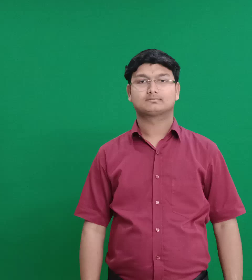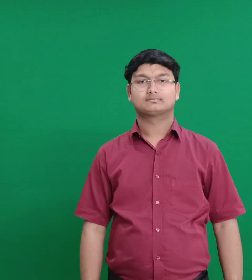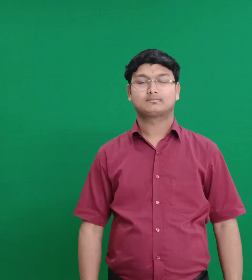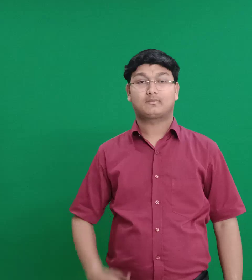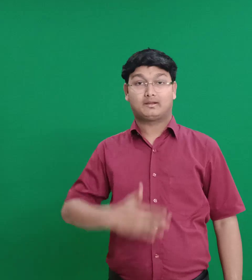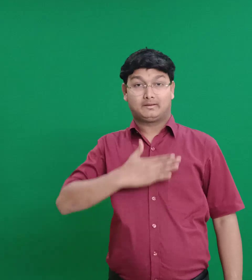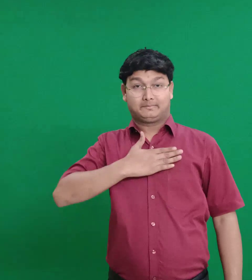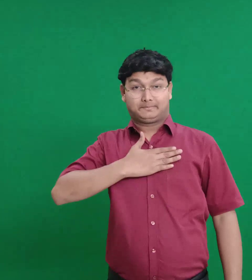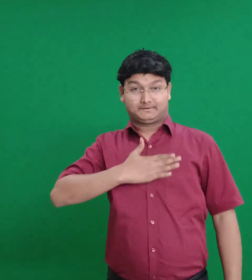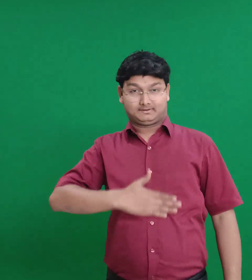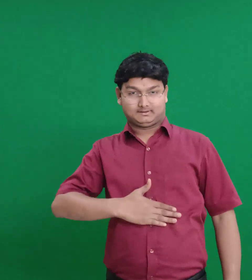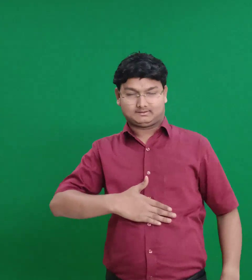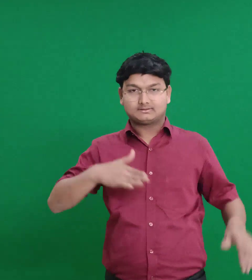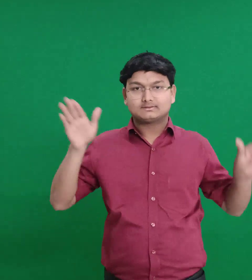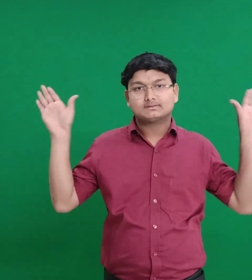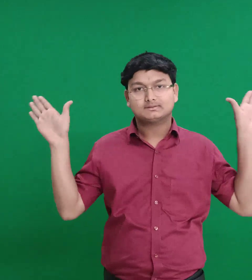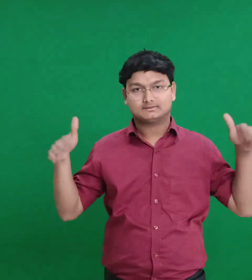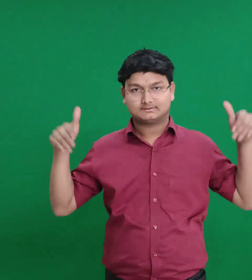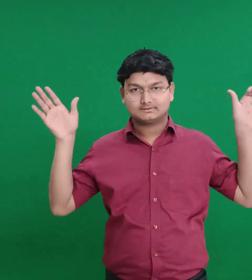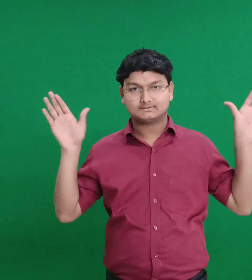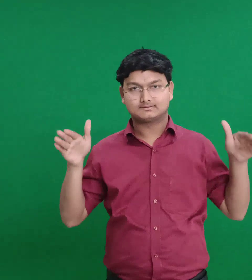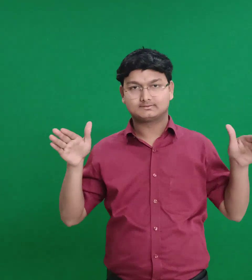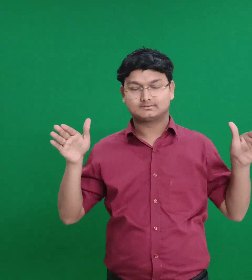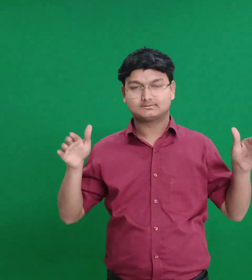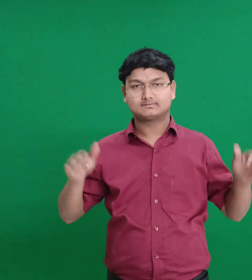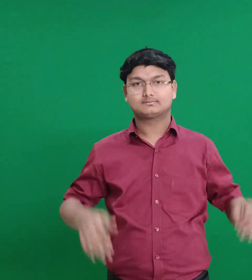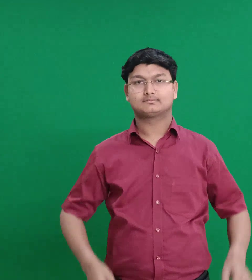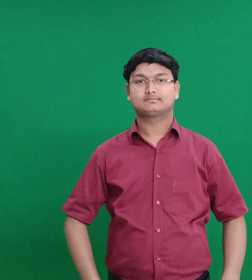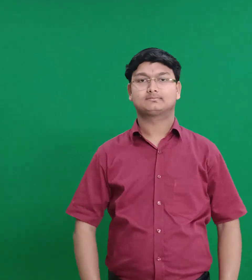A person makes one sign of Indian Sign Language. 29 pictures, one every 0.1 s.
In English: hawk
